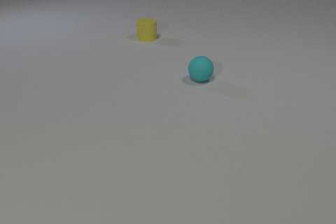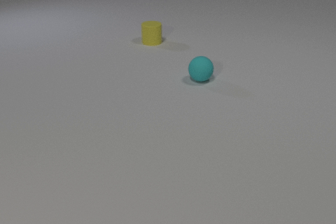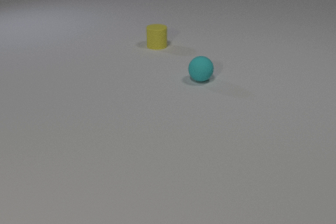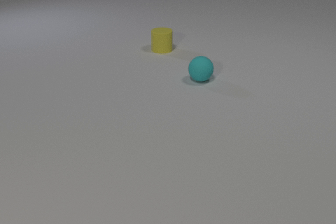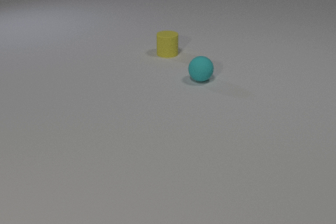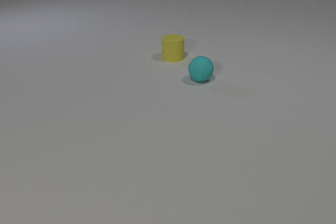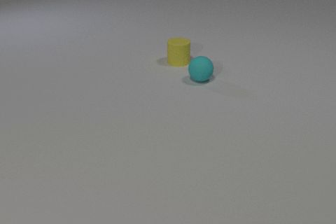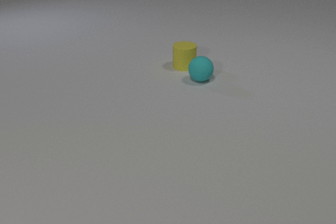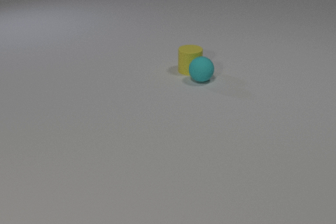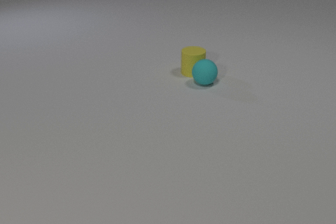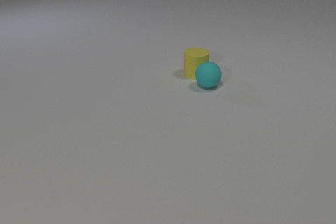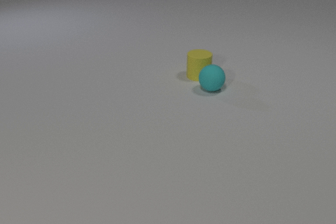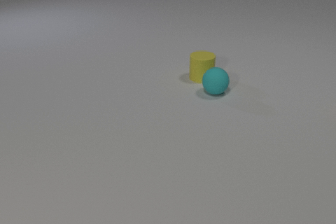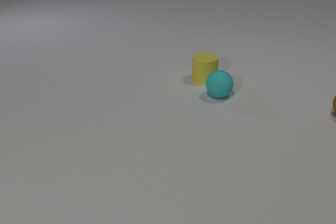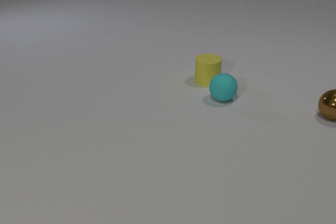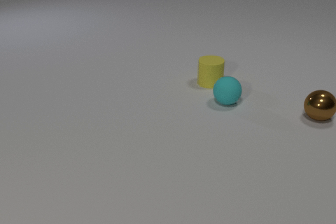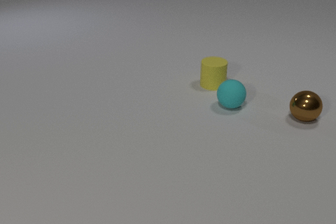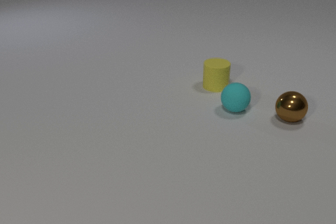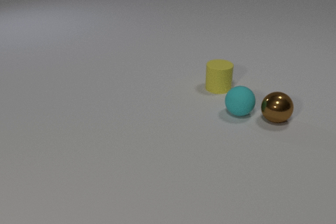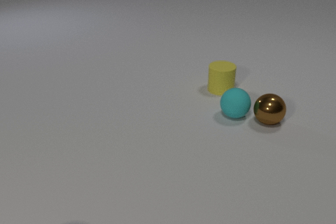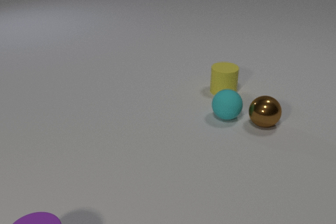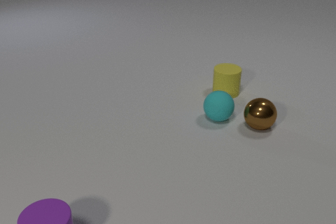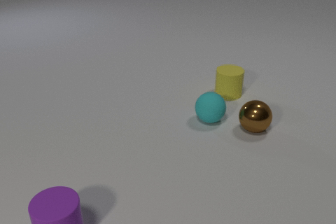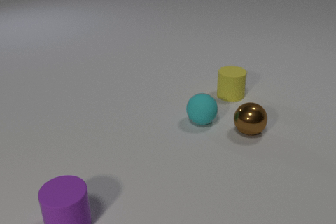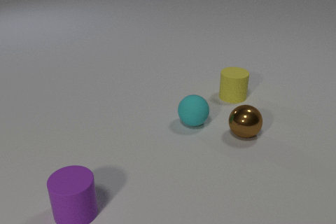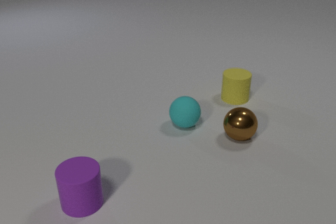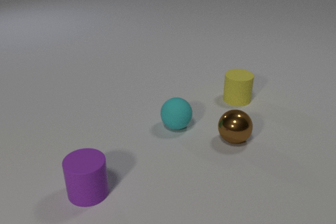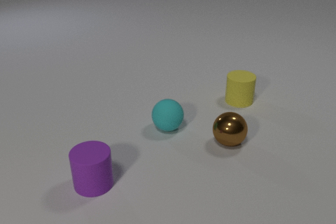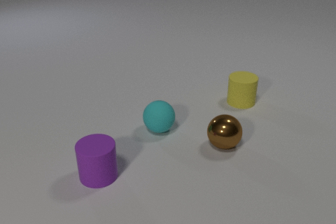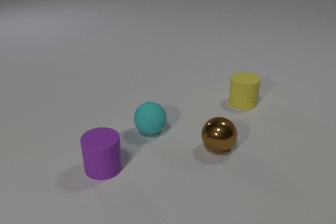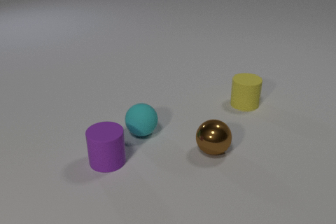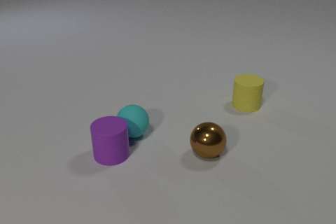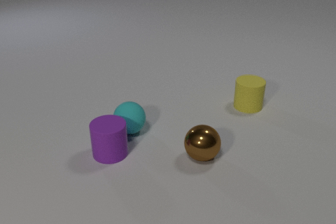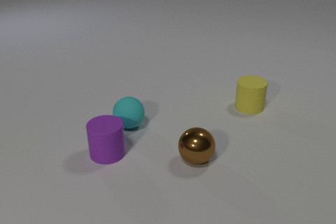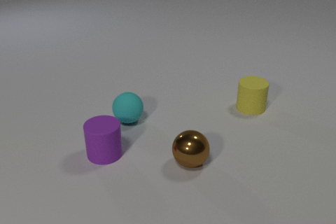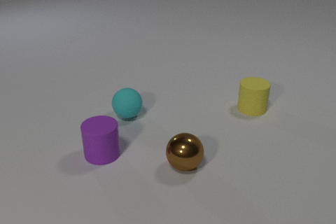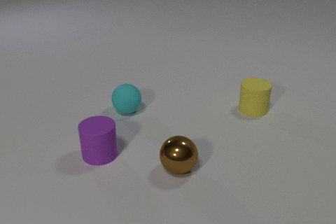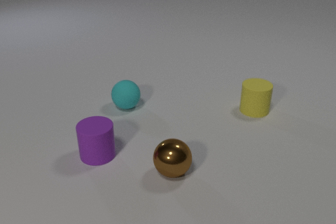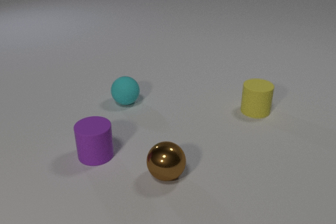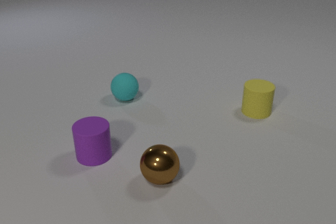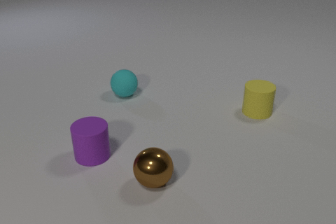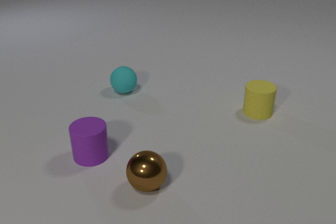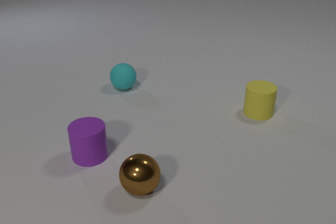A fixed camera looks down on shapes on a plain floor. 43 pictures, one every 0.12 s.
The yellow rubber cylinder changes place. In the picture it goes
toward the camera.
The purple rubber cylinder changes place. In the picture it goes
away from the camera.
0.00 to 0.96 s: The yellow rubber cylinder slides toward the camera and to the right. The yellow rubber cylinder and the cyan rubber sphere collide.
0.96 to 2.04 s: The yellow rubber cylinder slides toward the camera and to the right. The cyan rubber sphere rolls toward the camera and to the right. The brown metal sphere comes in at the right edge, rolls to the left and toward the camera.
2.04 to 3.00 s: The yellow rubber cylinder slides toward the camera and to the right. The cyan rubber sphere rolls to the left and toward the camera. The brown metal sphere rolls to the left and toward the camera. The purple rubber cylinder comes in at the bottom edge, slides away from the camera and to the right. The cyan rubber sphere and the brown metal sphere collide.
3.00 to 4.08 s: The yellow rubber cylinder slides toward the camera and to the right. The cyan rubber sphere rolls to the left. The brown metal sphere rolls toward the camera and to the left. The purple rubber cylinder slides away from the camera. The cyan rubber sphere and the purple rubber cylinder collide.
4.08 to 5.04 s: The yellow rubber cylinder slides toward the camera and to the right. The cyan rubber sphere rolls away from the camera. The brown metal sphere rolls to the left and toward the camera. The purple rubber cylinder slides to the left.
Are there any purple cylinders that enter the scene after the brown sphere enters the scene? yes.
What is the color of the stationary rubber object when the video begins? cyan.
How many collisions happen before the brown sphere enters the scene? 1.
